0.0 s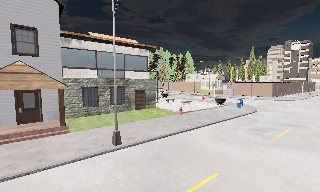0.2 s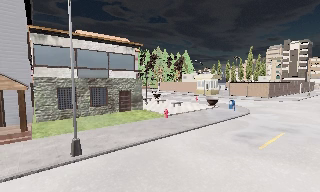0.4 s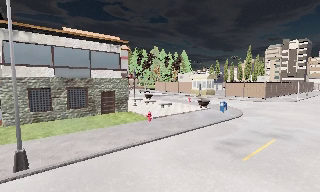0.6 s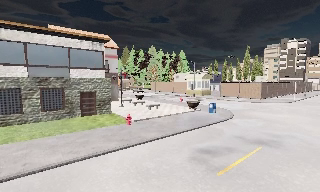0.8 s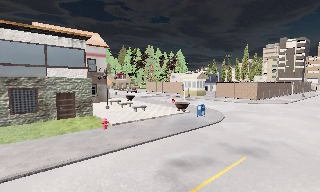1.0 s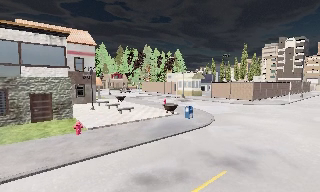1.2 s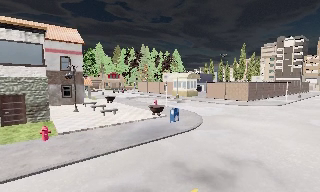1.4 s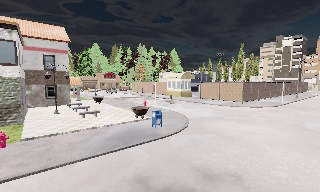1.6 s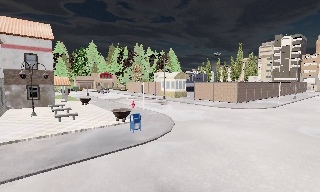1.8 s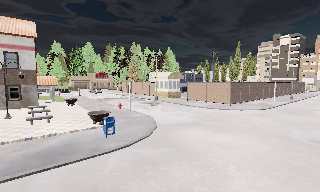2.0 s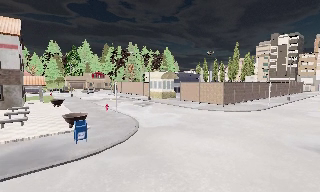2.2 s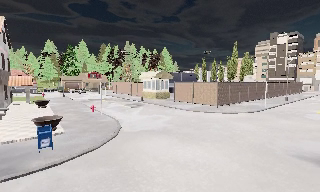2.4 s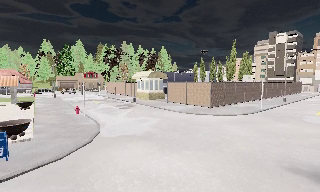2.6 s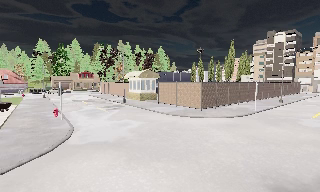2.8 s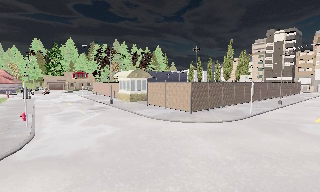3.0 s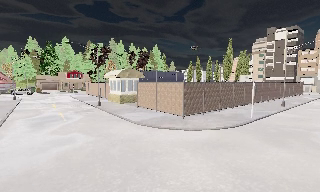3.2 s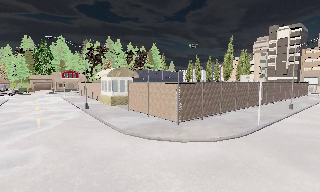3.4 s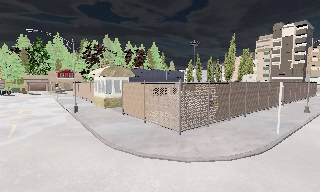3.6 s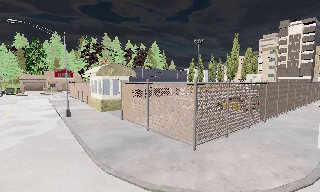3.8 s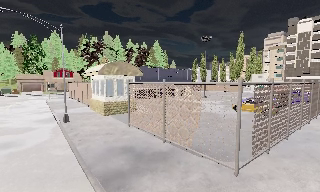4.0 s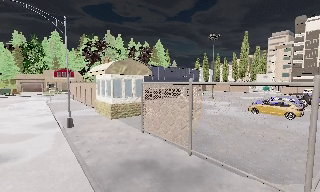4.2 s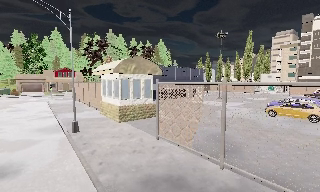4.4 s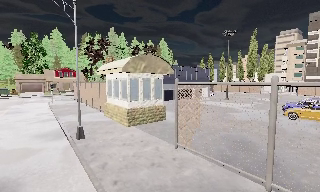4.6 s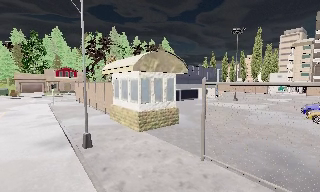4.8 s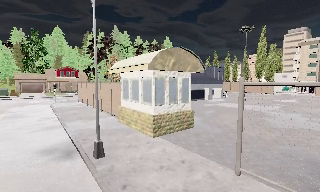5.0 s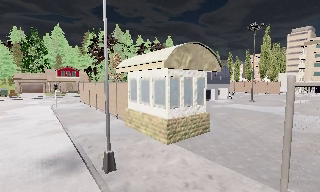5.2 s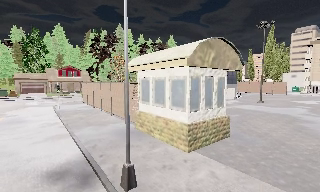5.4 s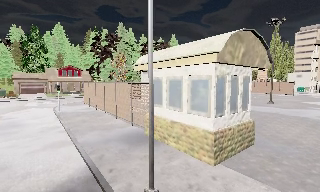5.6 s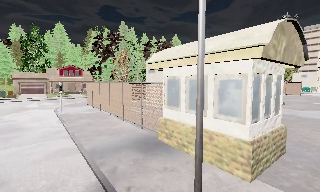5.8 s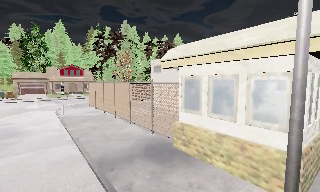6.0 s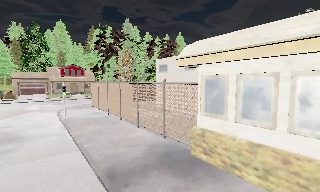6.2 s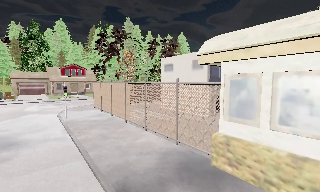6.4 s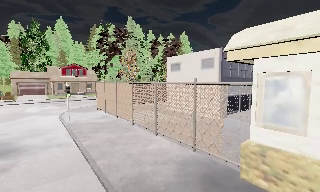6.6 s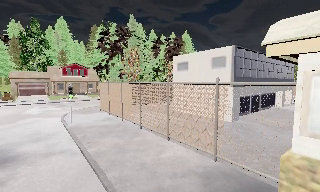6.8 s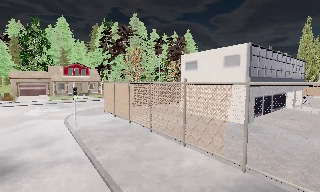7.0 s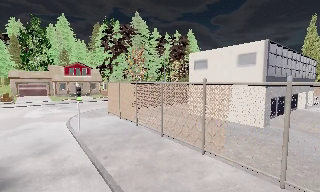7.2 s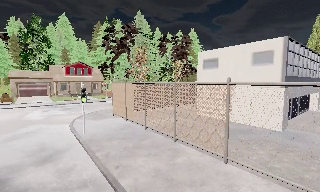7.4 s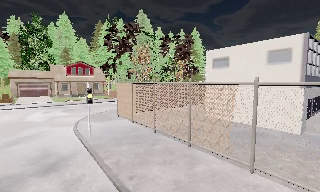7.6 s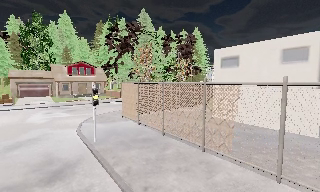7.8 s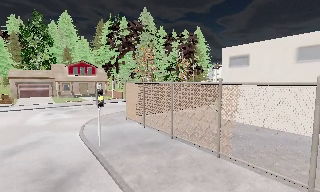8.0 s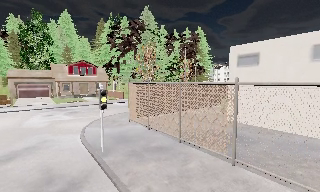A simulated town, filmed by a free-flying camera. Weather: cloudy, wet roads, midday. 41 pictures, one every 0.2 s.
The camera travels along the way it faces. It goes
forward.
0.0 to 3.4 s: The camera travels forward and to its right, about 30 m, so what stands in front looms larger.
3.4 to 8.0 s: The camera travels forward and to its left, about 30 m, so what stands in front looms larger. It loses speed.
The film runs forward here.
